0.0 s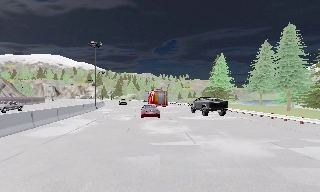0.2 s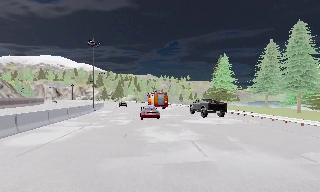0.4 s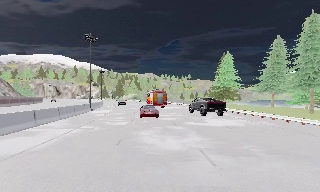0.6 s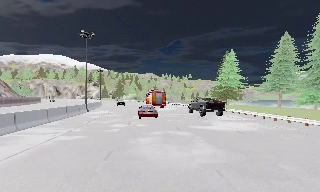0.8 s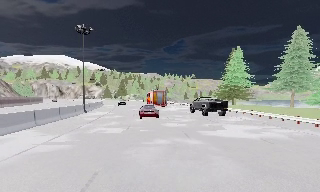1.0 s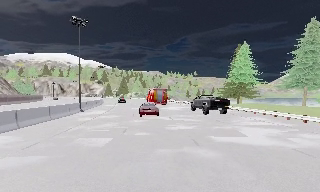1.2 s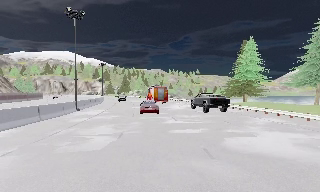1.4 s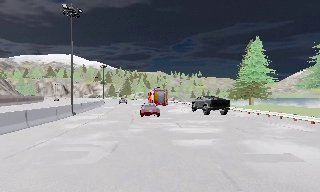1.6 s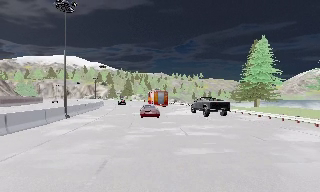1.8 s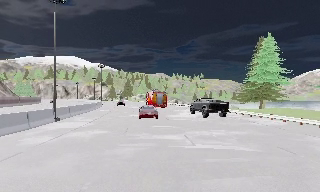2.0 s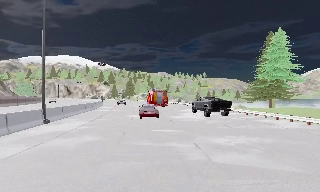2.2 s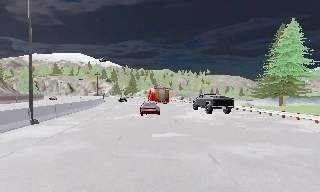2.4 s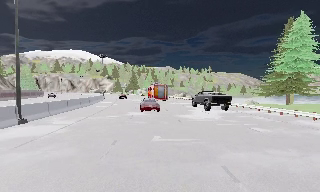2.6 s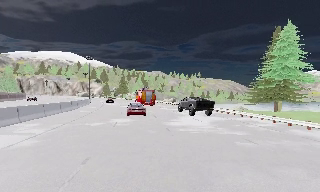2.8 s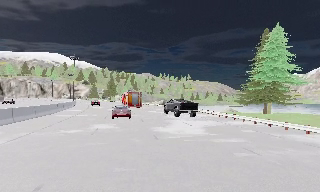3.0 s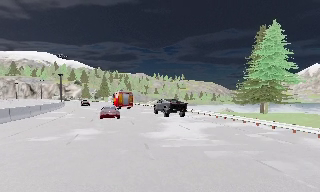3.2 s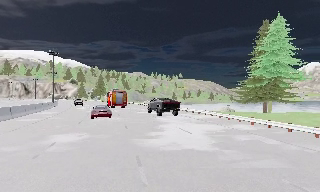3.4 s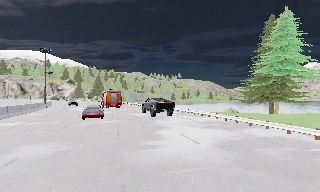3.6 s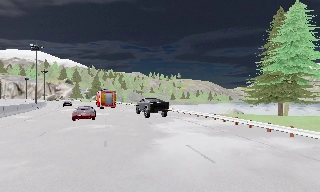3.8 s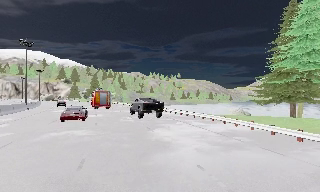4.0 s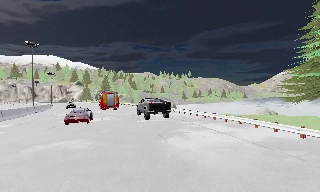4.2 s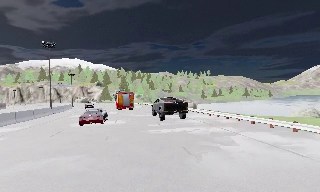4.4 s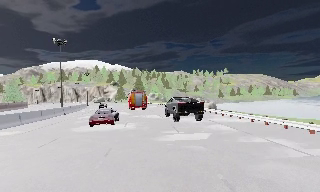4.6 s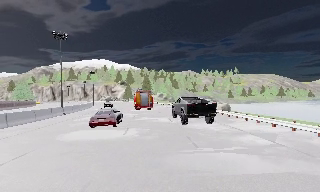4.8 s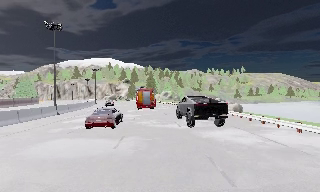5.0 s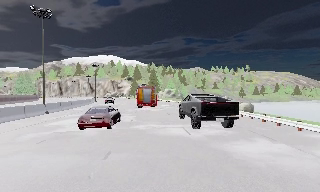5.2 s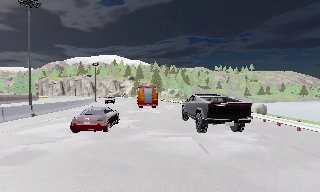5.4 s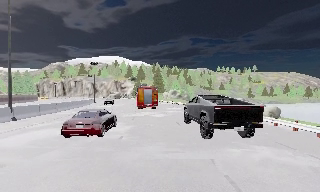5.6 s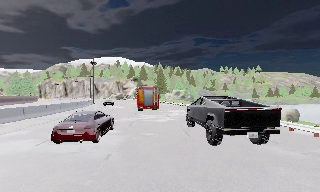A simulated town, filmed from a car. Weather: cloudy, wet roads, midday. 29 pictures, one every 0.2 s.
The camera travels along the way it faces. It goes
forward.
0.0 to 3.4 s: The camera travels forward, about 25 m, so what stands in front looms larger.
3.4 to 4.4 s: The camera pans to its left, which is counterclockwise from overhead, by about 15 degrees. It travels forward, about 12 m, so what stands in front looms larger.
4.4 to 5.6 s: The camera travels forward, about 16 m, so what stands in front looms larger.
The film runs forward here.
